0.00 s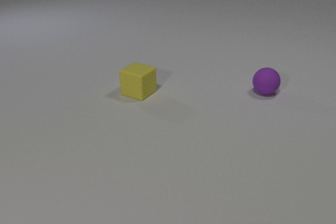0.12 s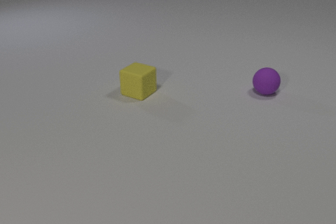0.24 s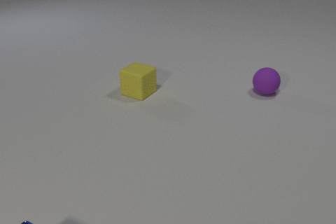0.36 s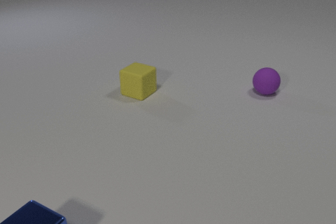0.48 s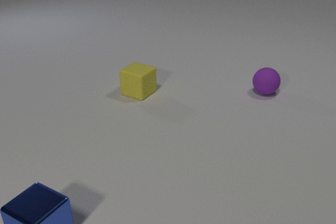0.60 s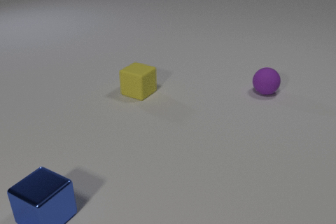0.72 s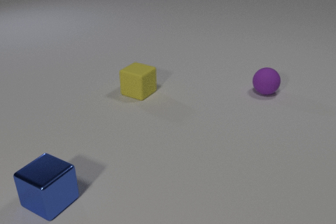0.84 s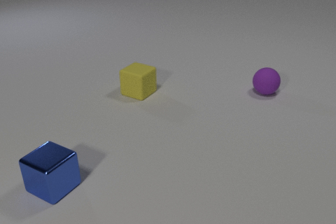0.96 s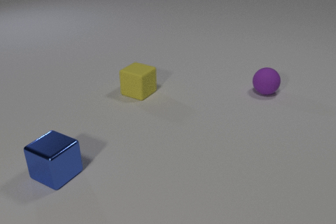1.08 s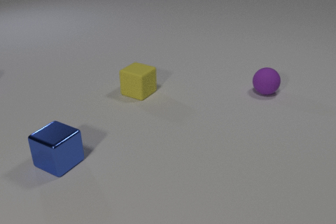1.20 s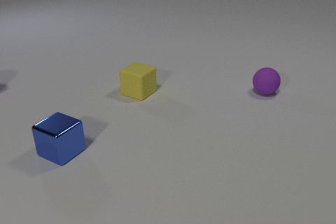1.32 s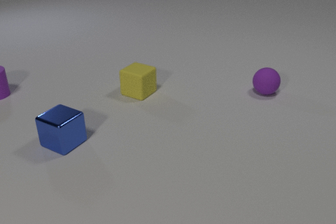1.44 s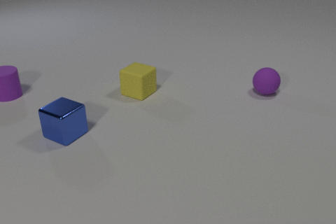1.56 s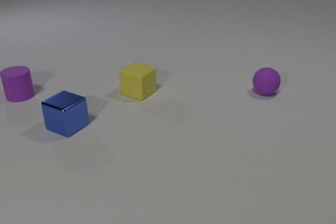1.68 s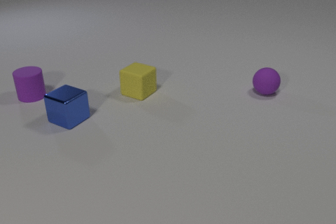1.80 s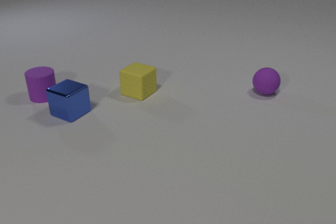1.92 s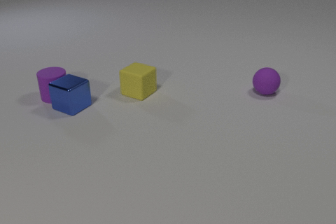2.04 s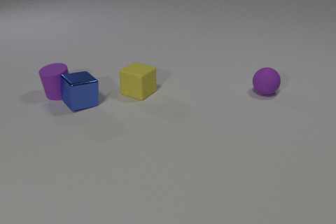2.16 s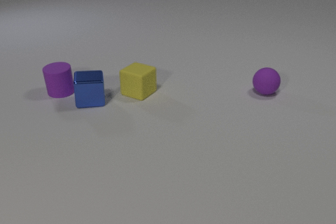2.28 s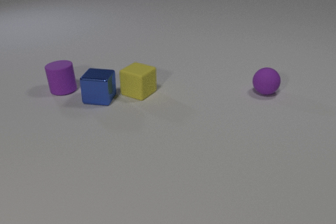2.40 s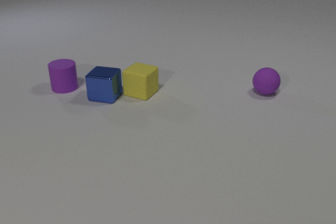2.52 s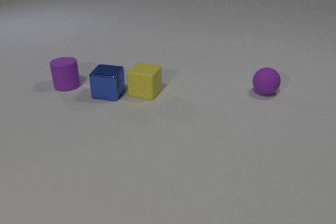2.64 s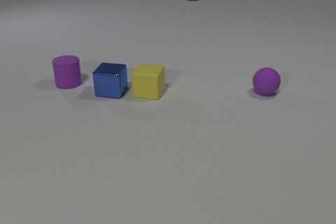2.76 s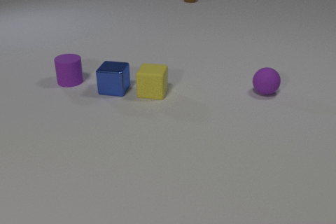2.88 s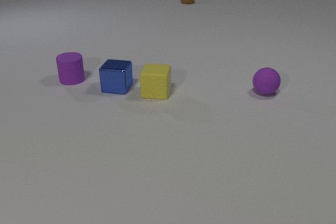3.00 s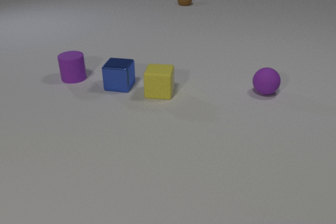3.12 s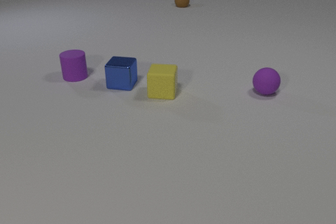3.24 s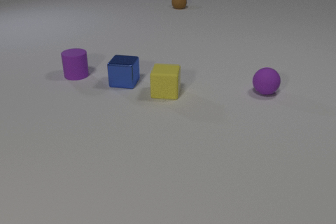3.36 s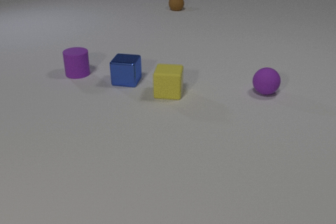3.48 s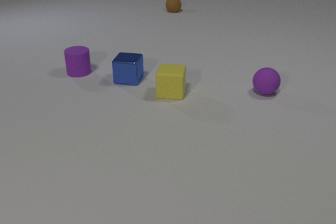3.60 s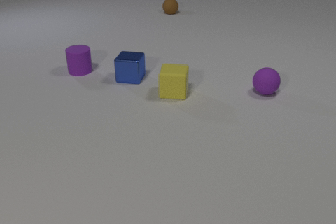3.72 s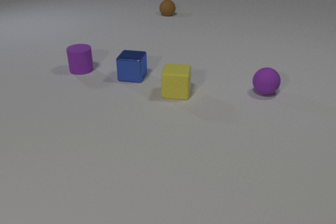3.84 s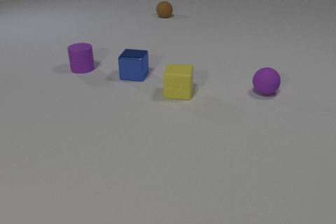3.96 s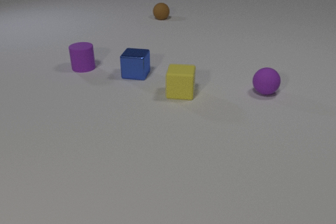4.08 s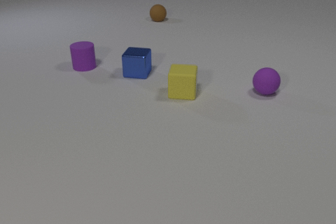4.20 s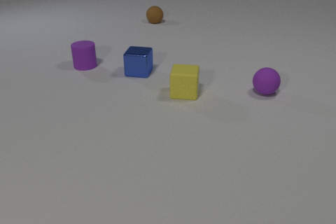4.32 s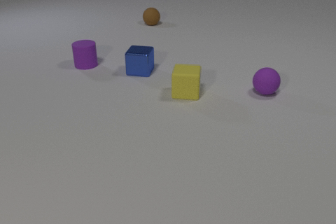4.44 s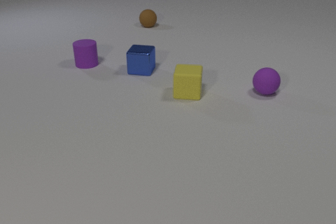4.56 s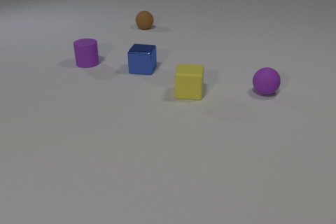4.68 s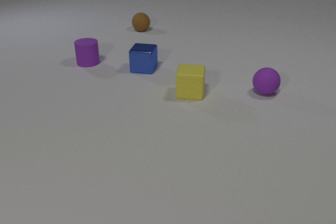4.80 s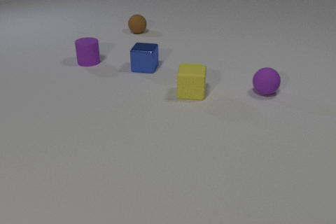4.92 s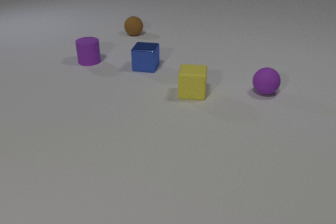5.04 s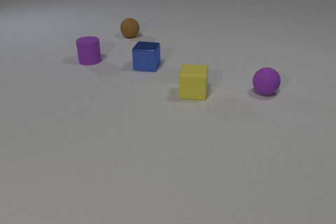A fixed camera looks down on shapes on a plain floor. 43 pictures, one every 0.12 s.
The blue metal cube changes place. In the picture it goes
away from the camera.
The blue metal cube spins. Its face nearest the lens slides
to the left.
0.00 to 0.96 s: The blue metal cube comes in at the bottom edge, slides away from the camera.
0.96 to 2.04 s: The blue metal cube slides away from the camera, spins clockwise seen from above by about 15 degrees, its near face sliding to the left. The purple rubber cylinder comes in at the left edge, slides to the right. The blue metal cube and the purple rubber cylinder collide.
2.04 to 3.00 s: The blue metal cube slides to the right and away from the camera, spins clockwise seen from above by about 45 degrees, its near face sliding to the left. The purple rubber cylinder slides away from the camera and to the right. The yellow rubber cube slides to the right, spins counterclockwise seen from above by about 30 degrees, its near face sliding to the right. The brown rubber sphere comes in at the top edge, rolls toward the camera and to the left. The blue metal cube and the yellow rubber cube collide.
3.00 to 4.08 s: The blue metal cube slides away from the camera and to the right. The purple rubber cylinder slides away from the camera and to the right. The yellow rubber cube slides to the right. The brown rubber sphere rolls toward the camera and to the left.
4.08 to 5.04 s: The blue metal cube slides away from the camera and to the right. The purple rubber cylinder slides away from the camera. The yellow rubber cube slides to the right. The brown rubber sphere rolls toward the camera and to the left.
How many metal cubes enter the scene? 1.
What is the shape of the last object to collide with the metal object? cube.
What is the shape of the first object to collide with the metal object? cylinder.
